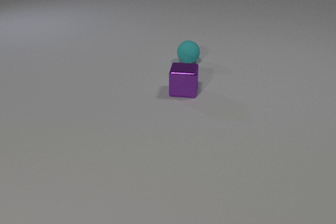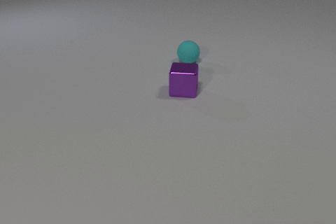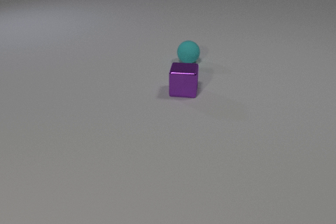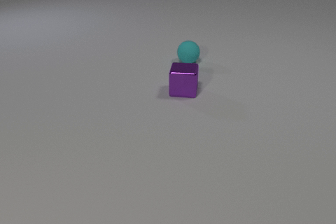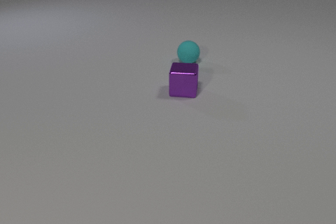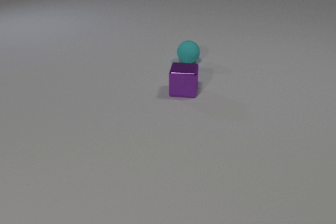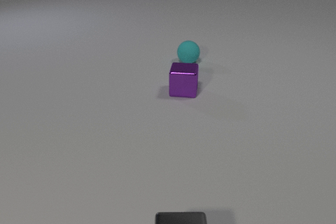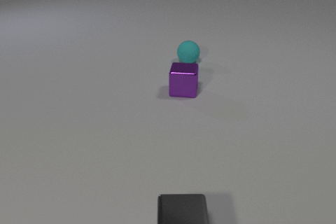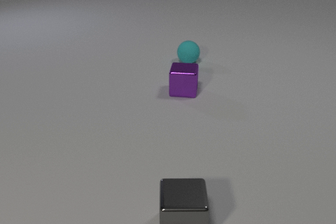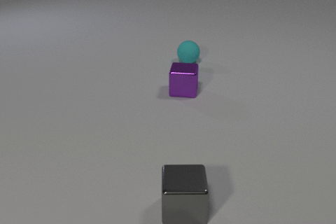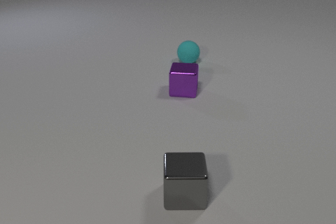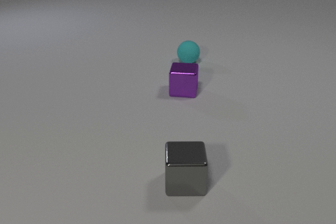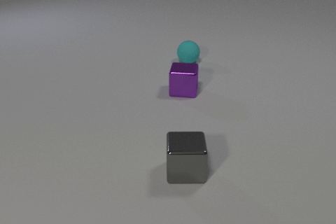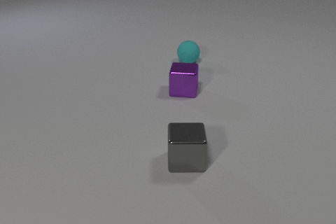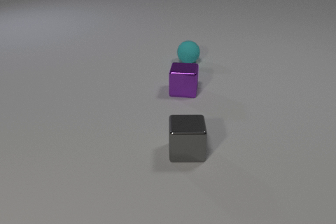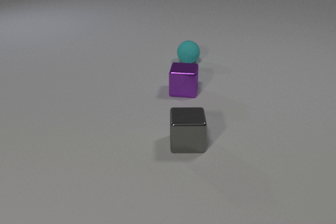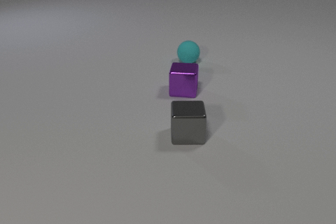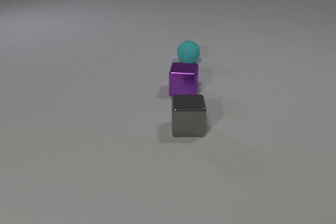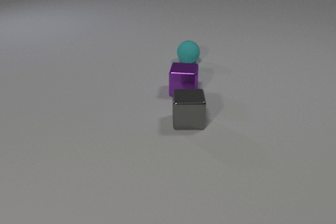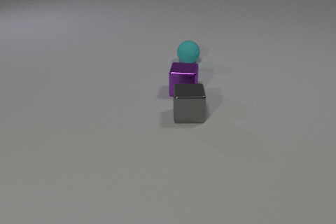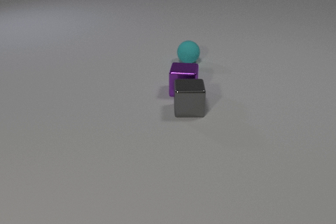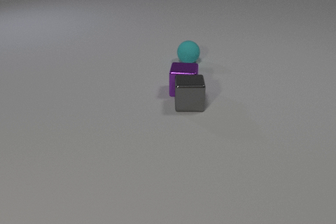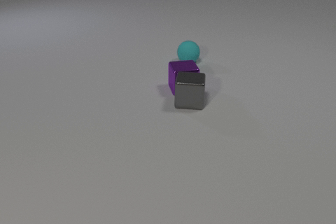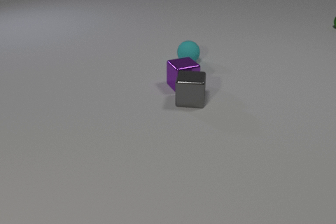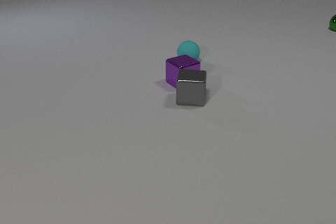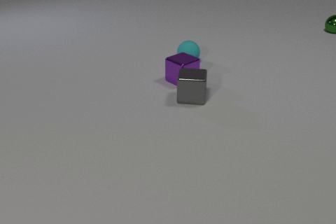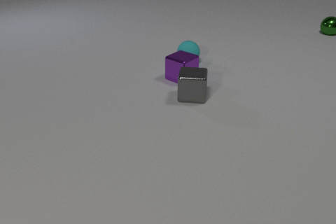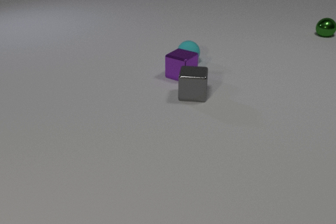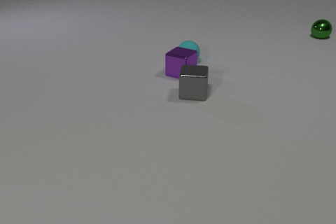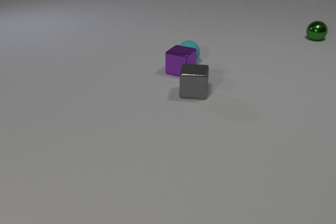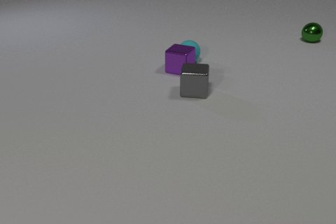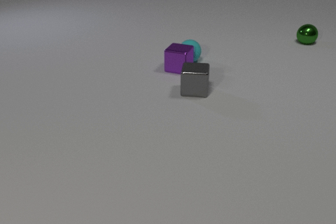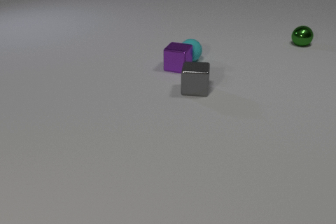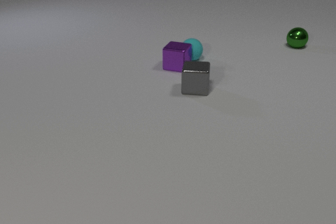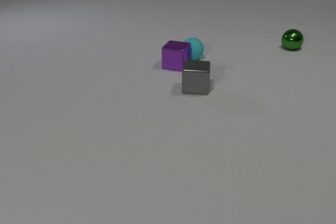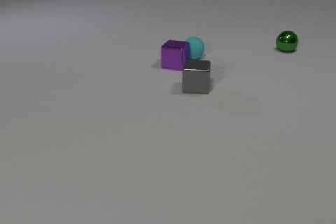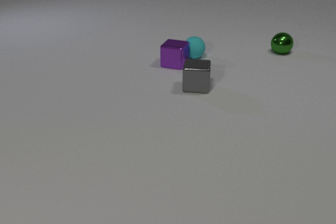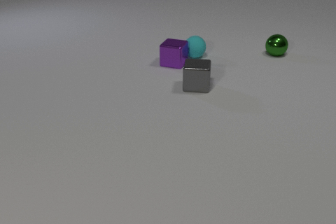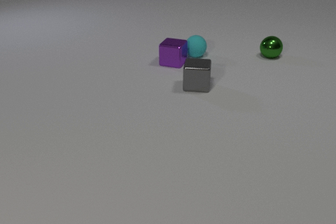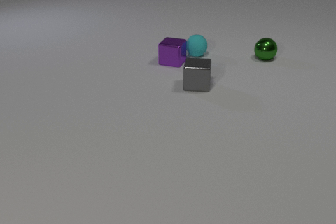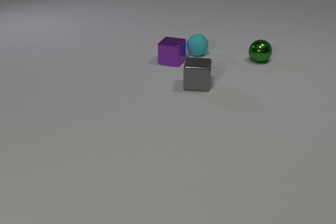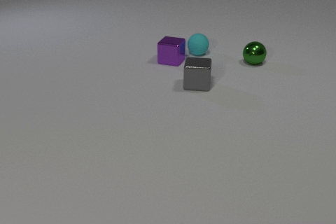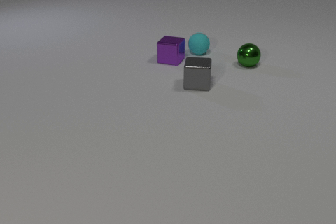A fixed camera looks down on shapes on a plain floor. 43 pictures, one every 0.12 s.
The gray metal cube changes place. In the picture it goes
away from the camera.
The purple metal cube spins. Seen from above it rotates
counterclockwise.
0.00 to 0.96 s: The gray metal cube comes in at the bottom edge, slides away from the camera.
0.96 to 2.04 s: The gray metal cube slides away from the camera.
2.04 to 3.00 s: The gray metal cube slides away from the camera. The purple metal cube slides away from the camera, spins counterclockwise seen from above by about 45 degrees, its near face sliding to the right. The green metal sphere comes in at the right edge, rolls toward the camera and to the left. The gray metal cube and the purple metal cube collide.
3.00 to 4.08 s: The gray metal cube slides away from the camera. The purple metal cube slides away from the camera, spins so that its near face slides to the right, counterclockwise seen from above. The cyan rubber sphere rolls away from the camera. The green metal sphere rolls toward the camera and to the left. The purple metal cube and the cyan rubber sphere collide.
4.08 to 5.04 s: The gray metal cube slides away from the camera. The purple metal cube slides away from the camera. The cyan rubber sphere rolls away from the camera and to the right. The green metal sphere rolls toward the camera and to the left.
Are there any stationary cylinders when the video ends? no.
How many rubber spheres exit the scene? 0.
What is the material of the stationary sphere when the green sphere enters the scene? rubber.
